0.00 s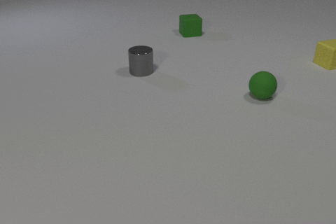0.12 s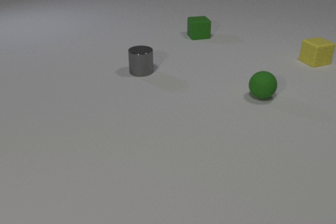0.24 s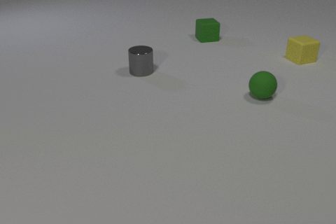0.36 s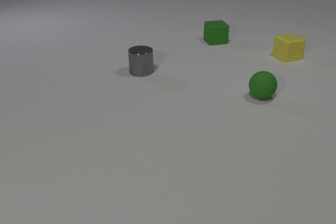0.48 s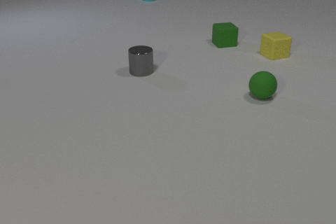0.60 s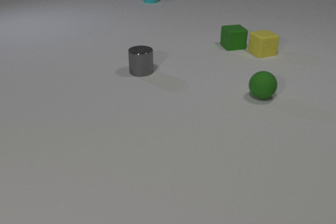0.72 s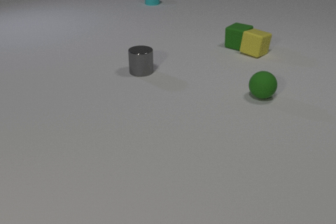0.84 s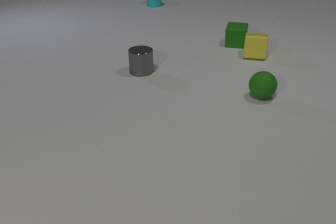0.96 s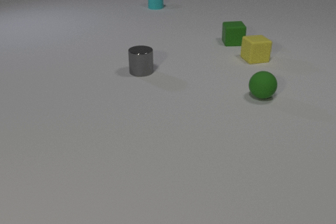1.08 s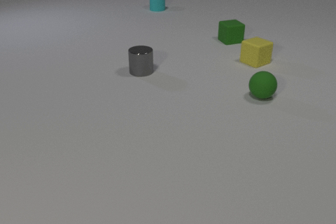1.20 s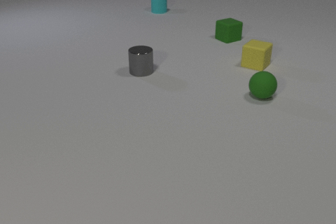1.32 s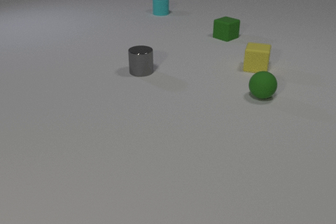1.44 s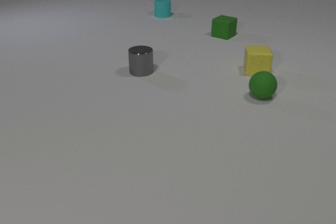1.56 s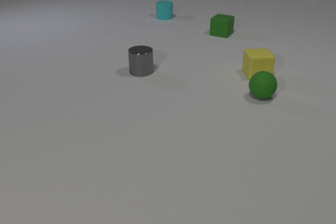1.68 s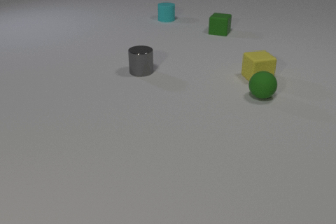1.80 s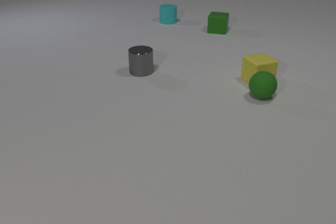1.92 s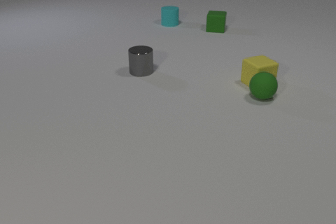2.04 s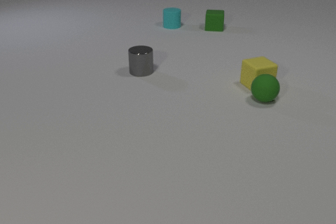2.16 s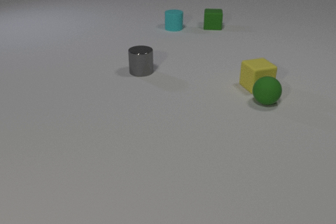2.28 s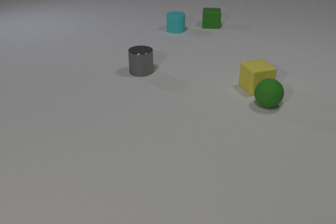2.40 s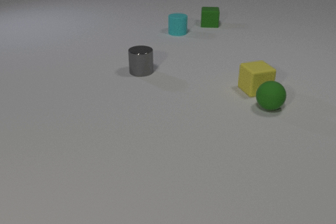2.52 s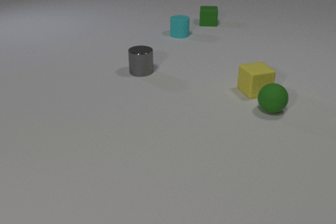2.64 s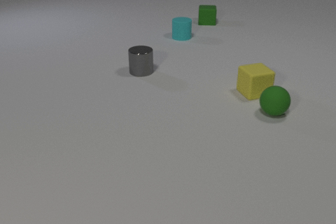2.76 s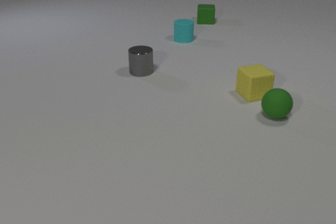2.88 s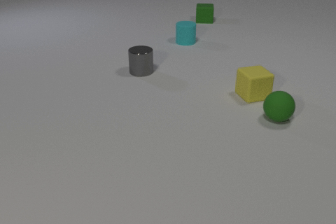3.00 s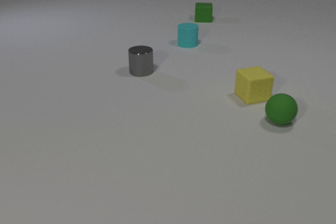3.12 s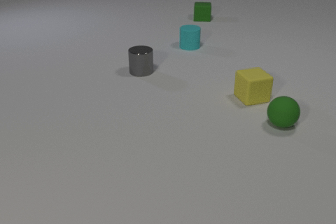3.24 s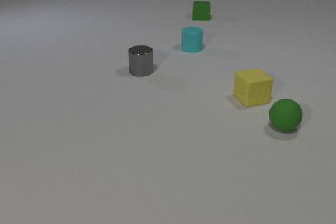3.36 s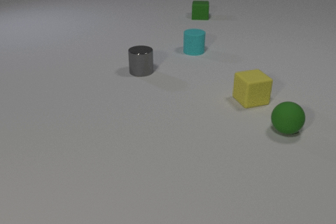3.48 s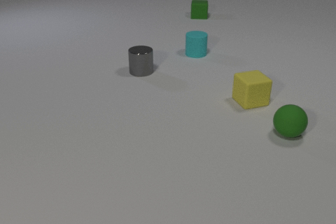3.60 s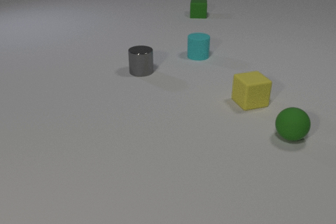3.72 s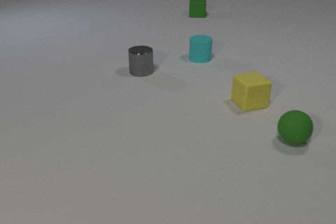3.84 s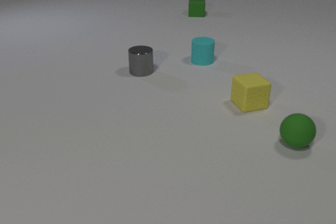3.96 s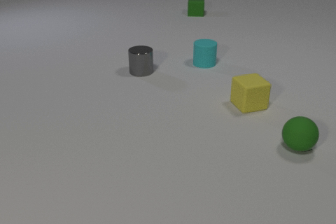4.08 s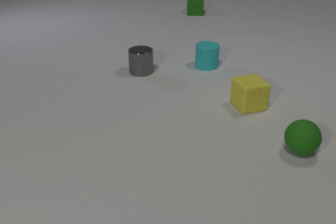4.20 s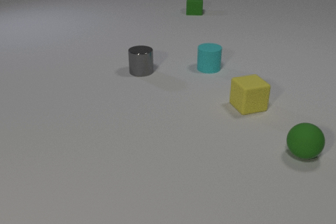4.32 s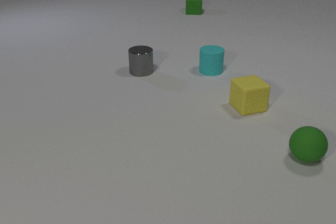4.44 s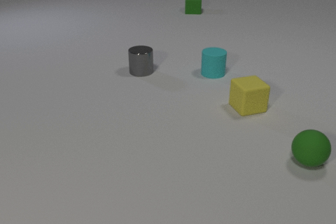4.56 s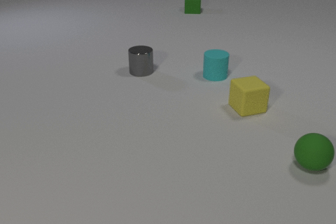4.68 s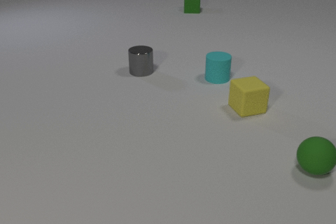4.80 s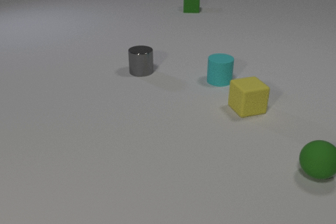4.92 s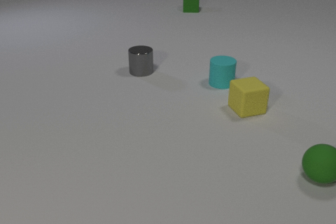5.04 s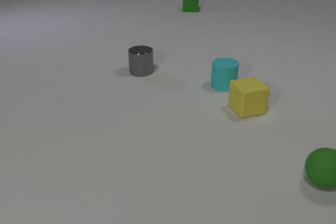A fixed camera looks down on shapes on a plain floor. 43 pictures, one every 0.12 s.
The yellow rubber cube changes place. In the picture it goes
toward the camera.
The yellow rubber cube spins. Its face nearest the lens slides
to the right.
0.00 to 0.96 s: The yellow rubber cube slides to the left, spins so that its near face slides to the right, counterclockwise seen from above. The green rubber cube slides to the right and toward the camera. The cyan rubber cylinder comes in at the top edge, slides toward the camera. The yellow rubber cube and the green rubber cube collide.
0.96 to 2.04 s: The yellow rubber cube slides toward the camera, spins so that its near face slides to the right, counterclockwise seen from above. The green rubber cube slides away from the camera and to the left. The green rubber sphere rolls toward the camera. The cyan rubber cylinder slides toward the camera. The yellow rubber cube and the green rubber sphere collide.
2.04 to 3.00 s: The yellow rubber cube slides toward the camera. The green rubber cube slides away from the camera and to the left. The green rubber sphere rolls toward the camera and to the right. The cyan rubber cylinder slides toward the camera.
3.00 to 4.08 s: The yellow rubber cube slides toward the camera. The green rubber cube slides away from the camera. The green rubber sphere rolls toward the camera and to the right. The cyan rubber cylinder slides toward the camera.
4.08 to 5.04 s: The yellow rubber cube slides toward the camera. The green rubber cube slides away from the camera. The green rubber sphere rolls toward the camera and to the right. The cyan rubber cylinder slides toward the camera.
How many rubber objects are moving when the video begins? 2.
What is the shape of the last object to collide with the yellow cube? sphere.
How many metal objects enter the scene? 0.
